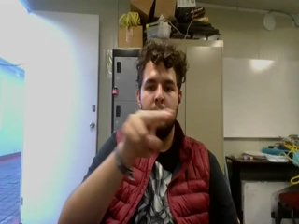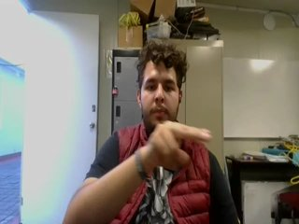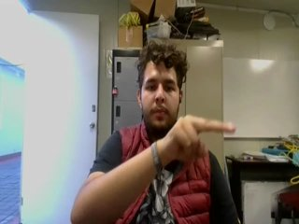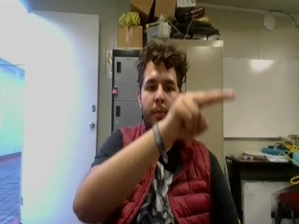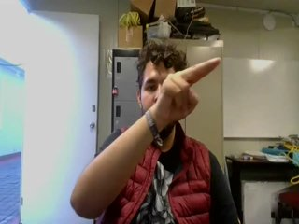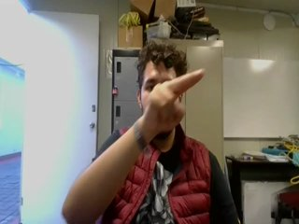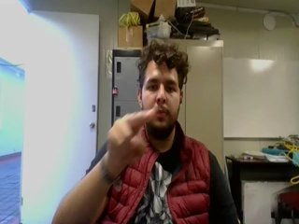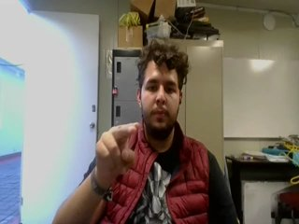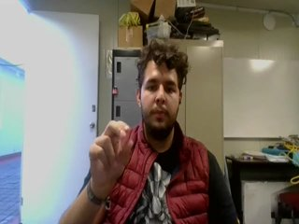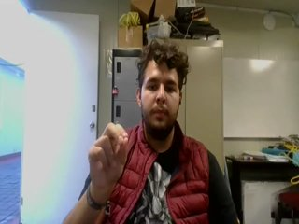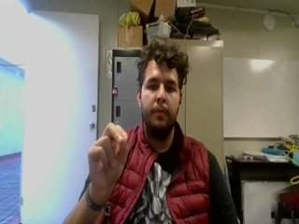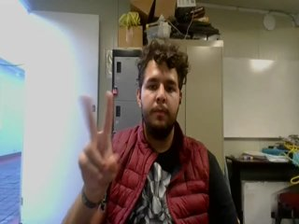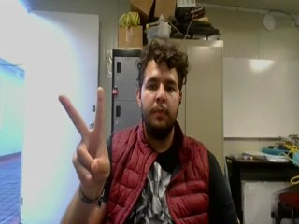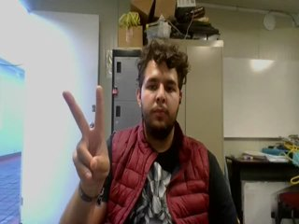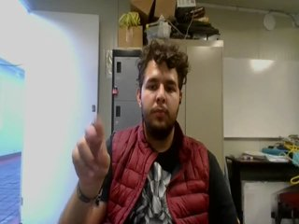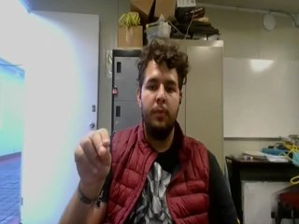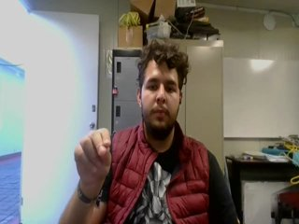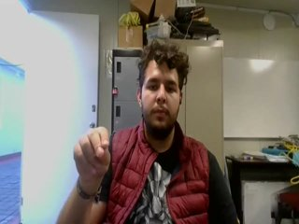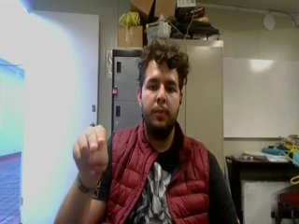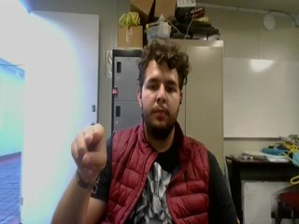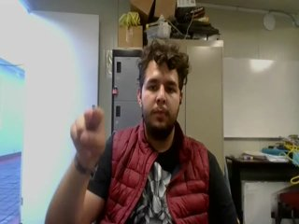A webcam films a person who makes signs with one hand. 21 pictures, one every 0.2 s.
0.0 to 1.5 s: Pointing with two fingers.
1.6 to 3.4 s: Zoom in.
3.5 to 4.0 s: Pointing with two fingers.
